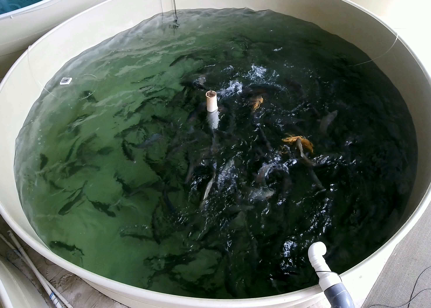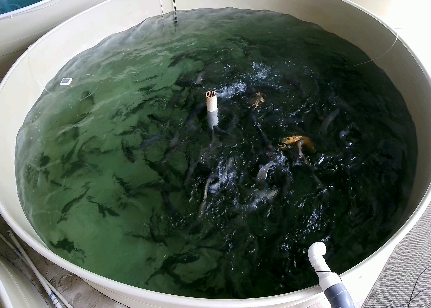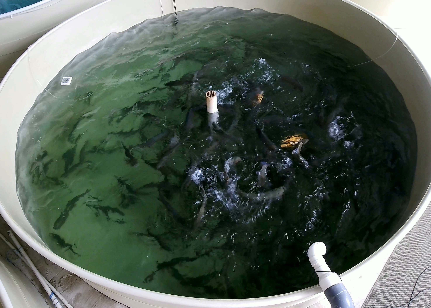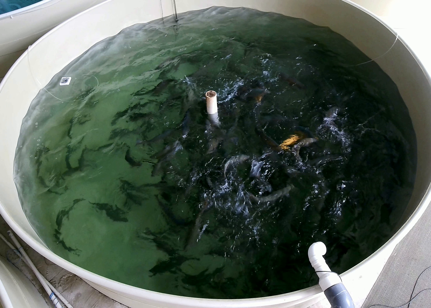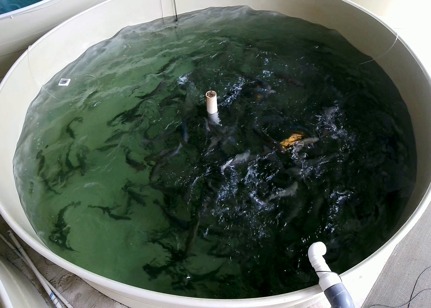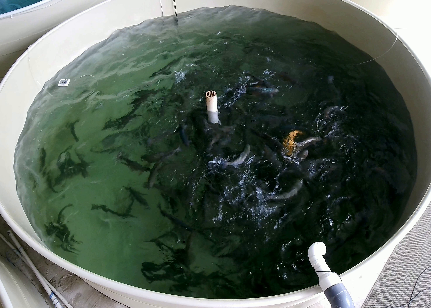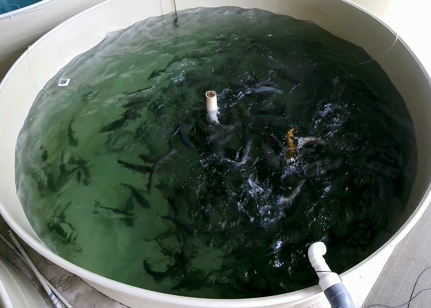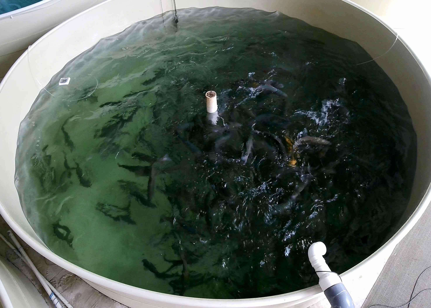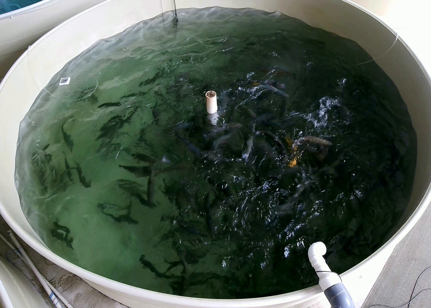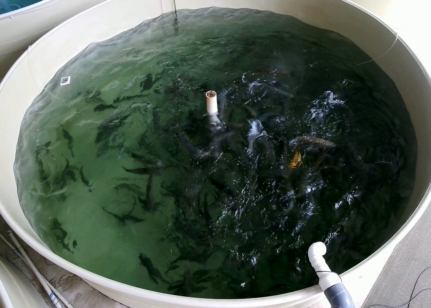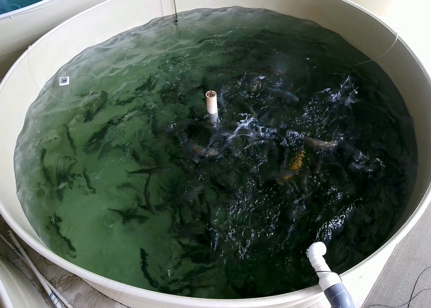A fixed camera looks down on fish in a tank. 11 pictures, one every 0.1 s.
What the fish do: Strong feeding.
